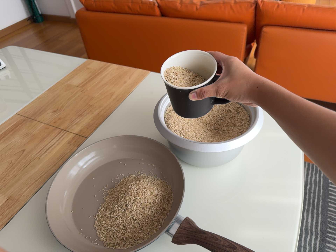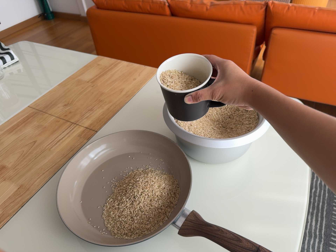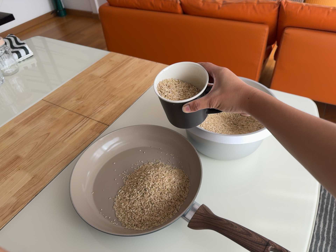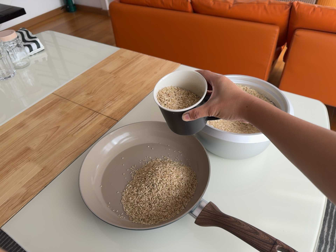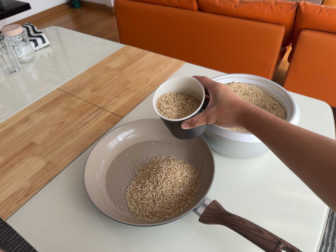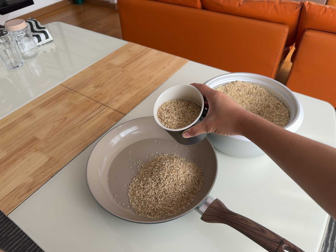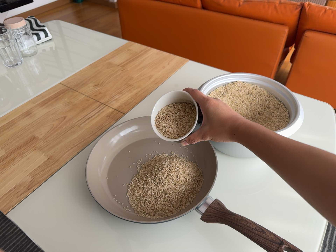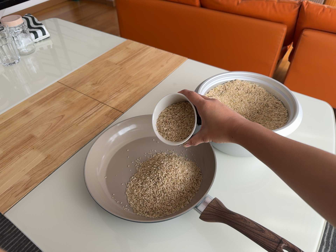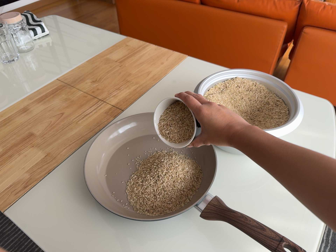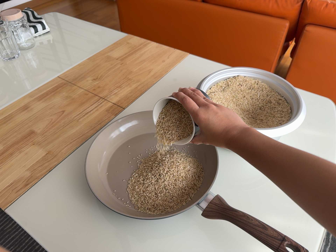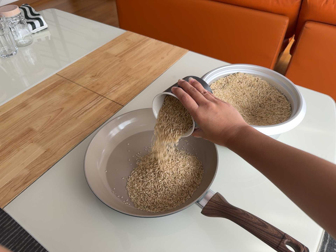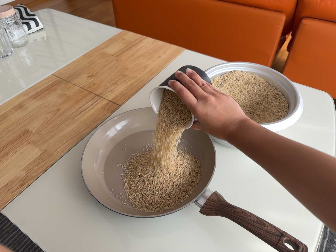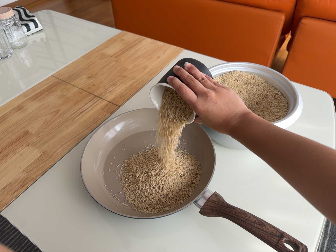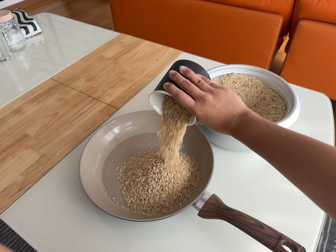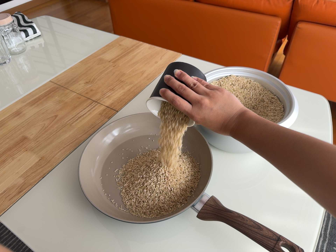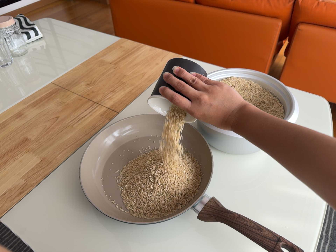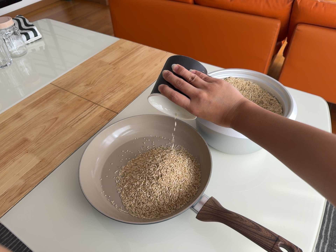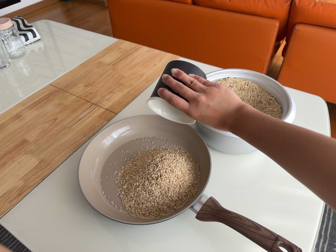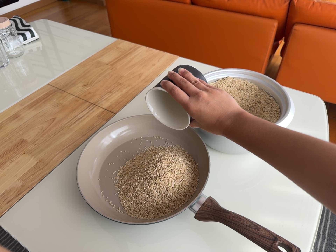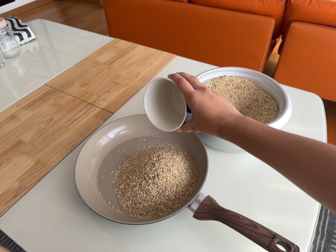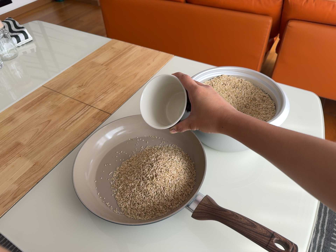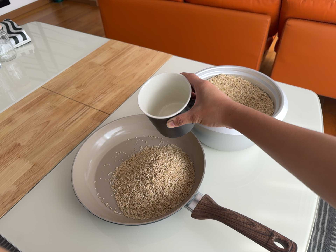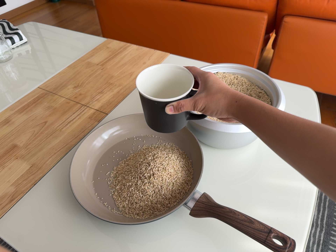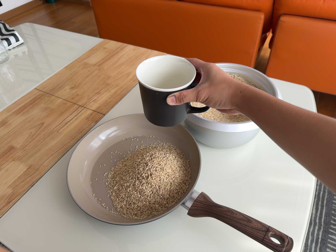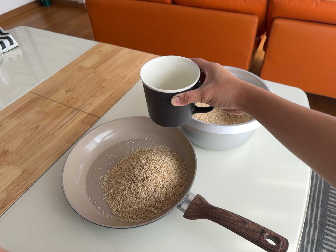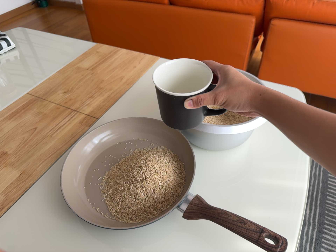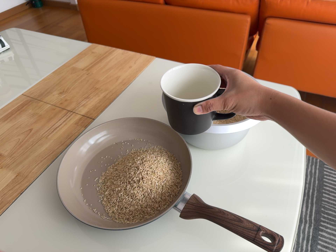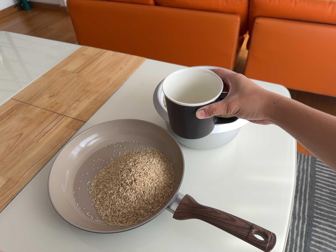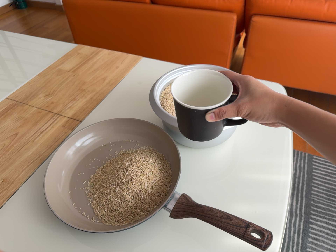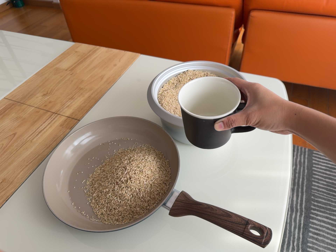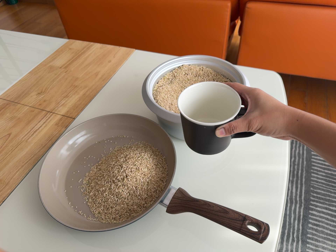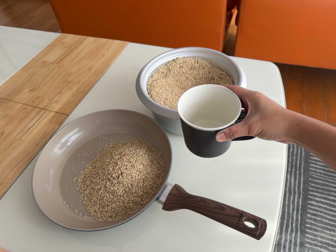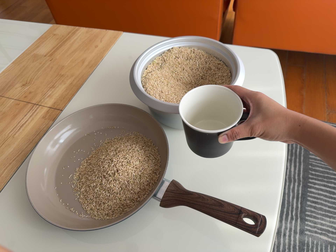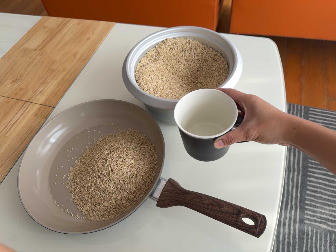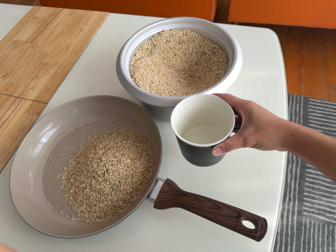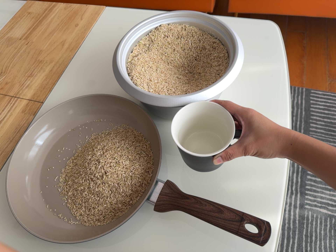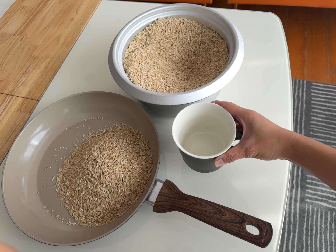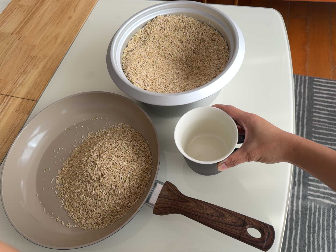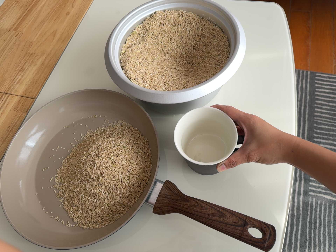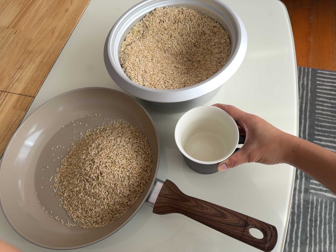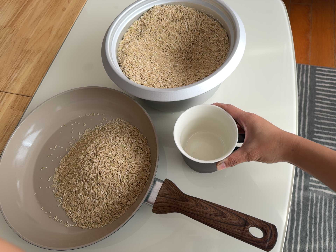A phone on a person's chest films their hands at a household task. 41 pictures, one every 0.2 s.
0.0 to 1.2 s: The camera travels to its left, about 6 cm, so close, fixed things drift to the right. It rolls about its line of sight by about 10 degrees, and the scene rotates clockwise.
1.2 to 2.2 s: The camera shifts only a little, or ends up much as it began.
2.2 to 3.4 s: The camera keeps its place and its aim.
3.4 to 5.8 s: The camera shifts only a little, or ends up much as it began.
5.8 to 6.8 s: The camera travels forward and toward the top of its view, about 9 cm, so what stands in front looms larger. Its aim tips toward the bottom of its view by about 10 degrees.
6.8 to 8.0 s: The camera shifts only a little, or ends up much as it began.
The film runs forward here.
